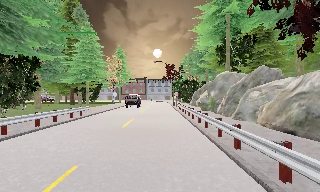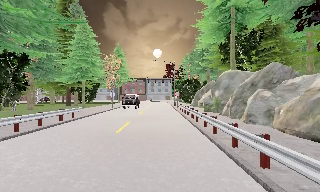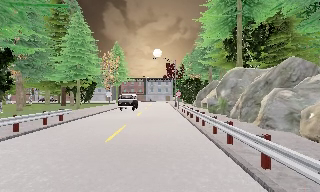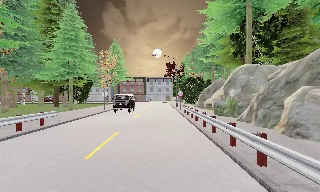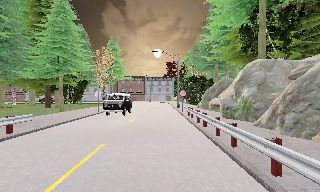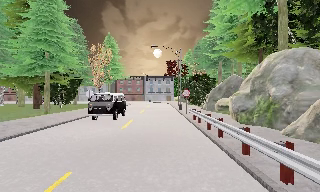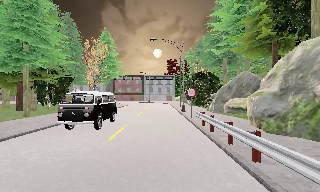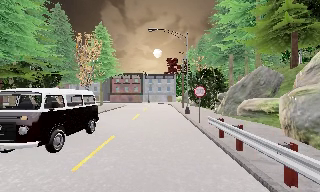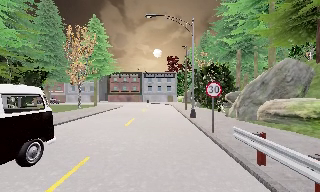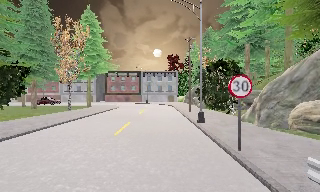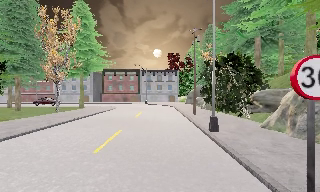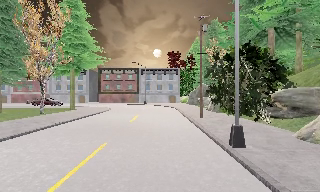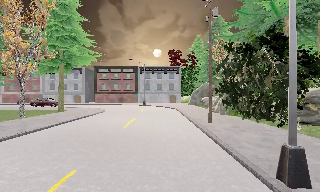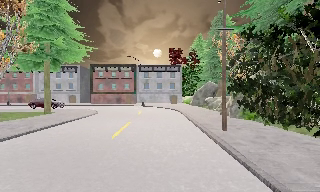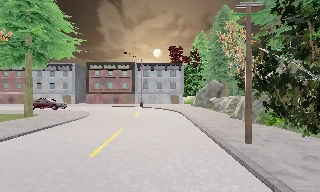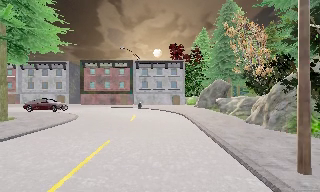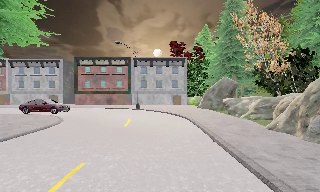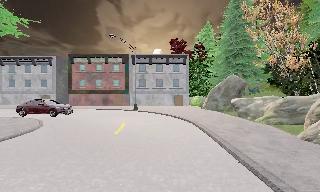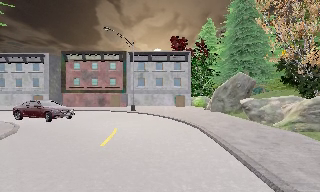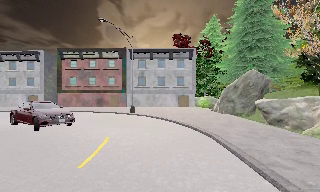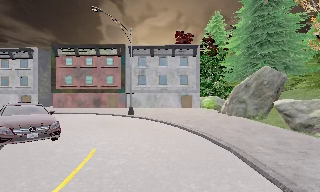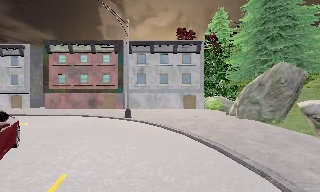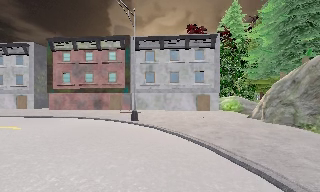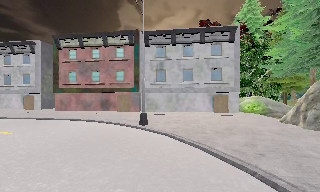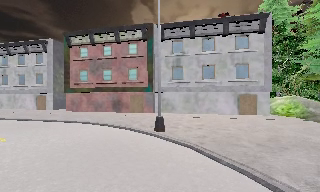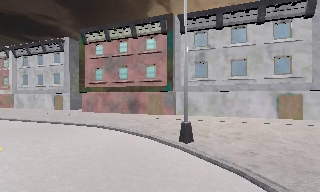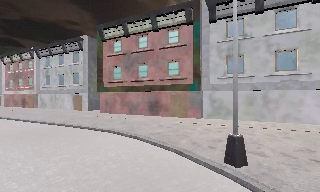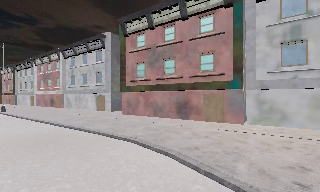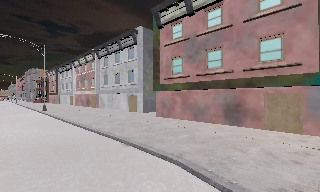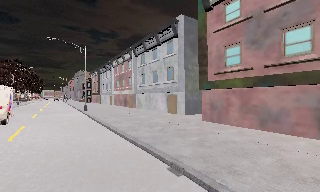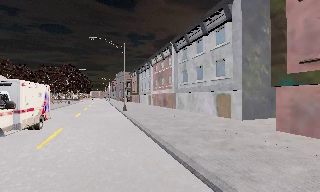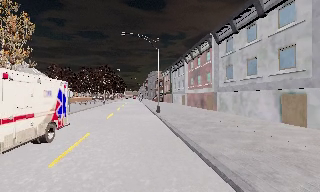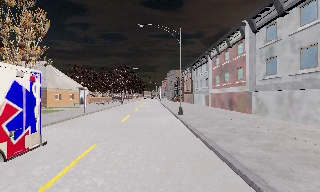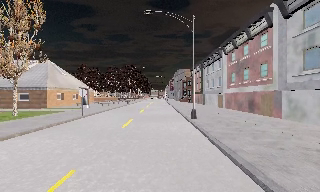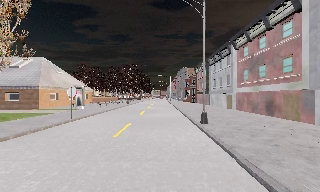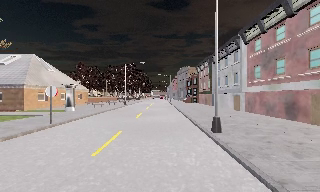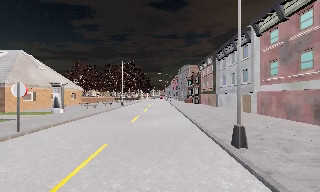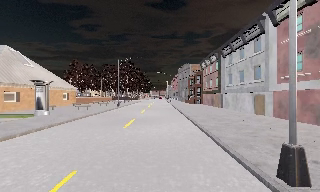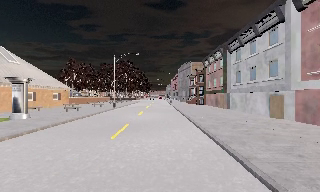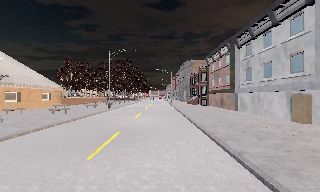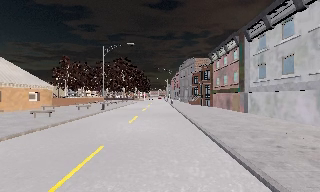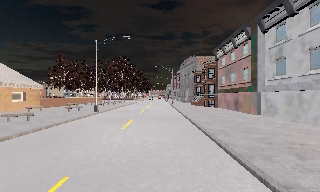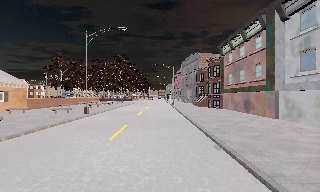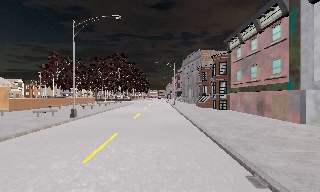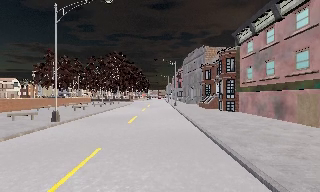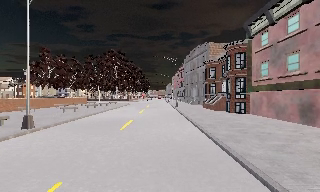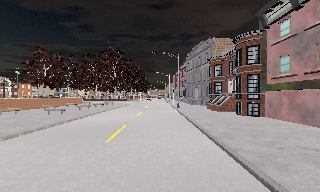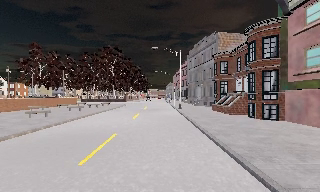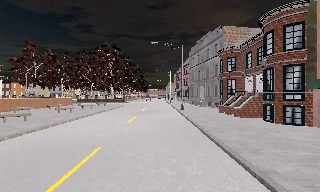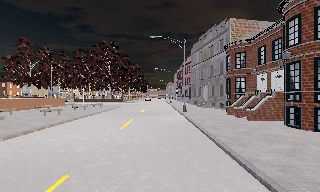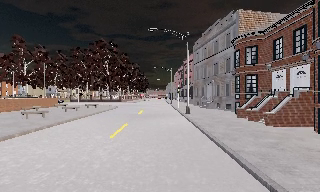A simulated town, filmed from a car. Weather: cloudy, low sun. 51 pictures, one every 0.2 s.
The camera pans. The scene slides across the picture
to the right.
The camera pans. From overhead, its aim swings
counterclockwise.
0.0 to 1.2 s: The camera travels forward, about 11 m, so what stands in front looms larger. It gains speed.
1.2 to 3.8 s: The camera travels forward, about 30 m, so what stands in front looms larger.
3.8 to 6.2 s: The camera pans to its left, which is counterclockwise from overhead, by about 80 degrees. It travels forward, about 20 m.
6.2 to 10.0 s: The camera travels forward, about 40 m, so what stands in front looms larger.
The film runs forward here.
